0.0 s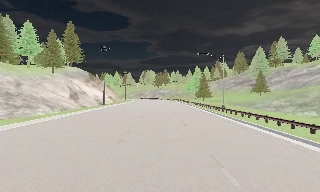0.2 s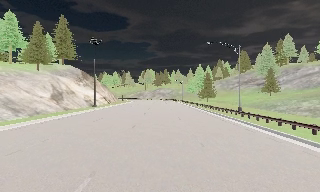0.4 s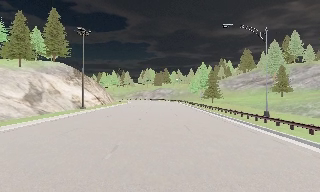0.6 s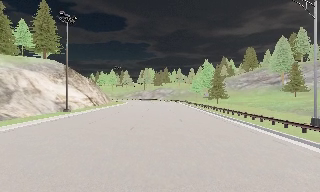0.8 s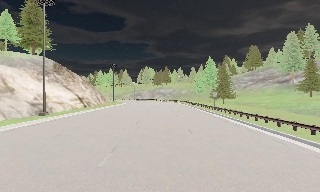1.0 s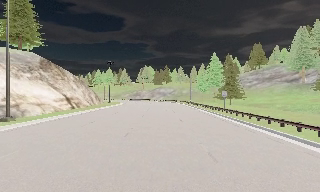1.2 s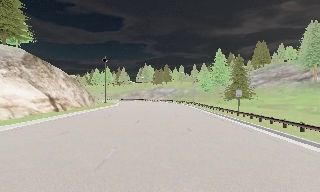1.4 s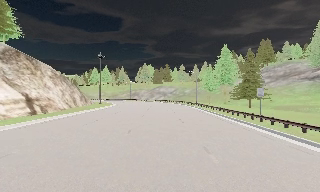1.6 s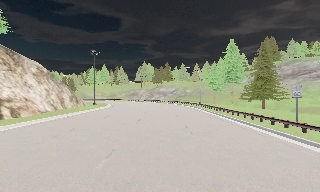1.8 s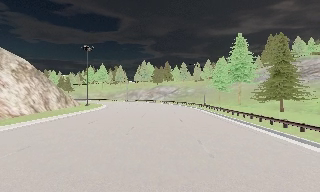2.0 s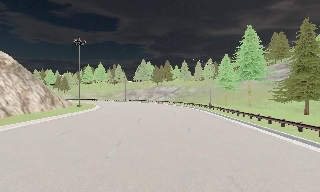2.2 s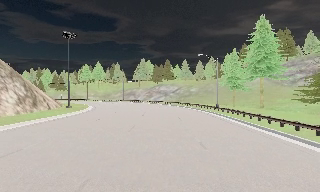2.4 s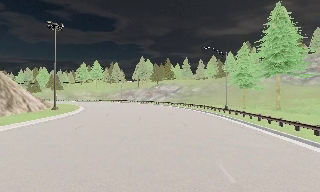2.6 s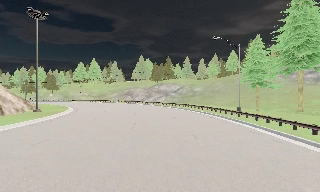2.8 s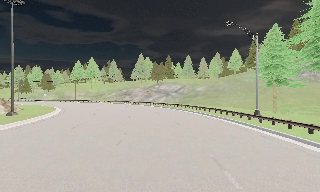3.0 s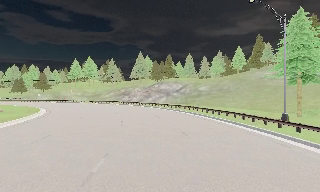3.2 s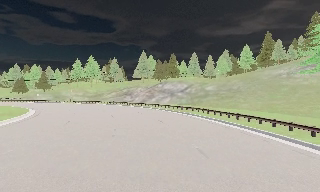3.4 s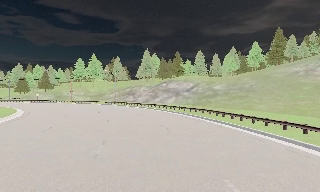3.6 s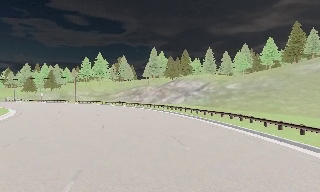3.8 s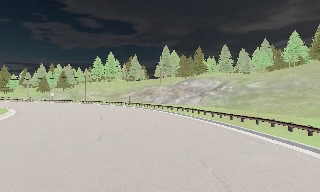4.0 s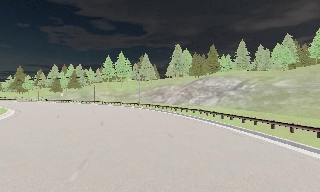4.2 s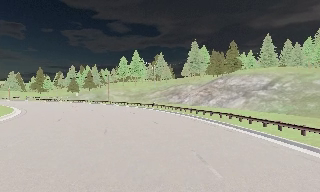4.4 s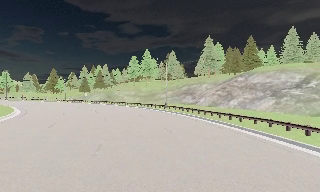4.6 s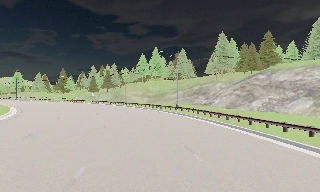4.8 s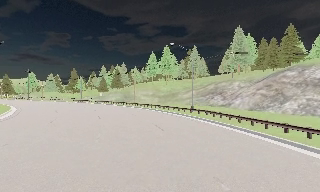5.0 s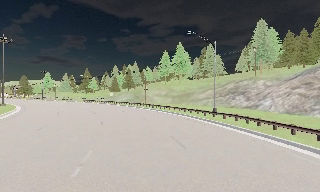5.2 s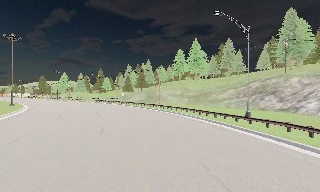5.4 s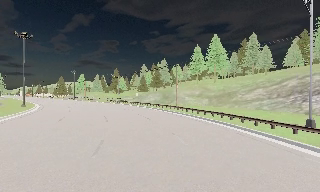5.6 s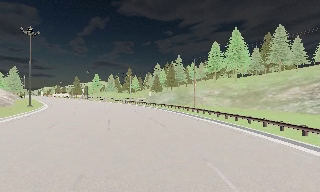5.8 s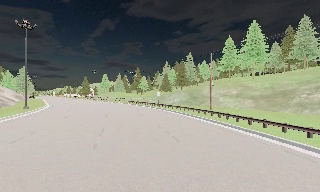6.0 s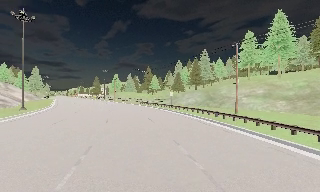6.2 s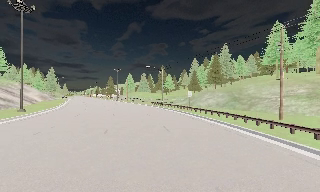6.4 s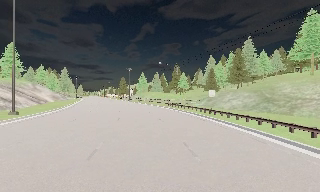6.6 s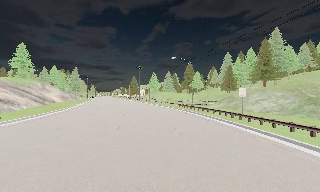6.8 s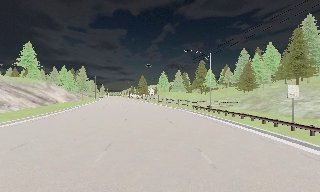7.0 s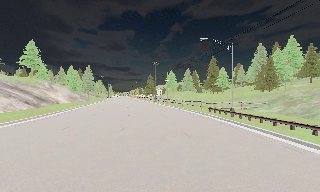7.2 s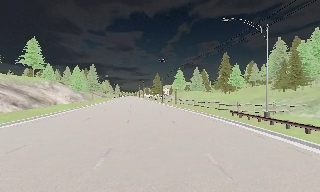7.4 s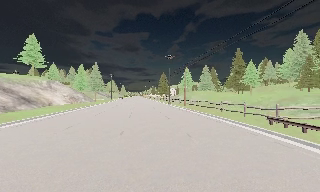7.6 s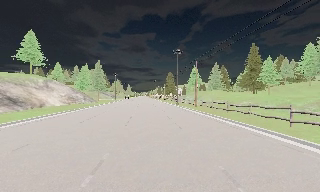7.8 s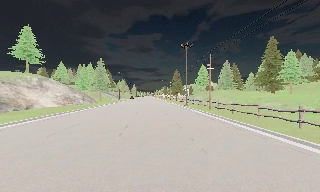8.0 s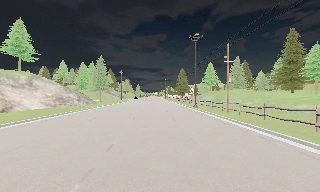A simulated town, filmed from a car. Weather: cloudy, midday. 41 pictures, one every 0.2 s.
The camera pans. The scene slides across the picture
to the right.
The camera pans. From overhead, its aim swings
counterclockwise.
0.0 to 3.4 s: The camera travels forward, about 60 m, so what stands in front looms larger.
3.4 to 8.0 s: The scene slides to the right, as the camera pans about 85 degrees to its left. It travels forward, about 80 m.
The film runs forward here.
